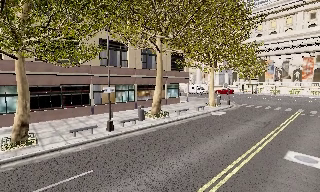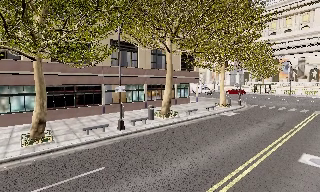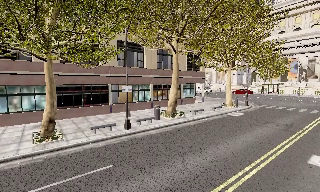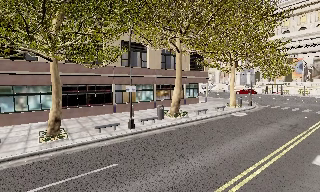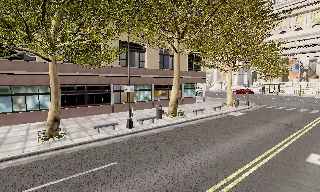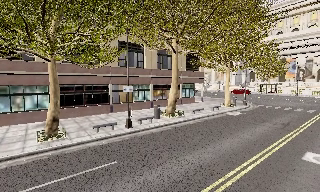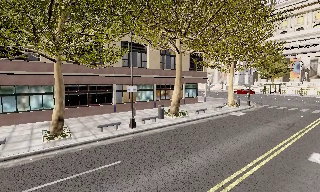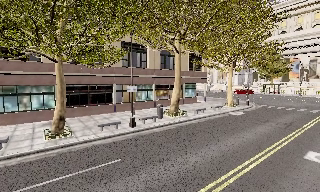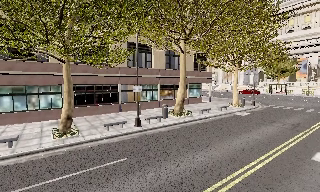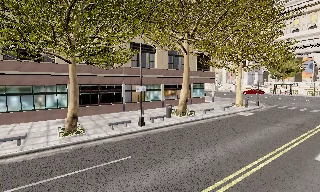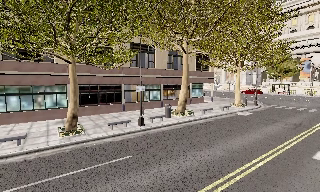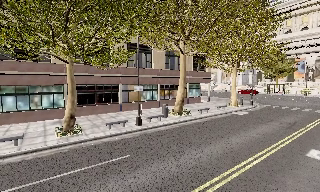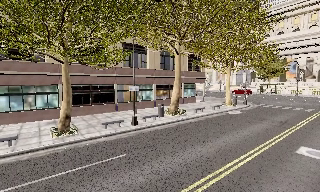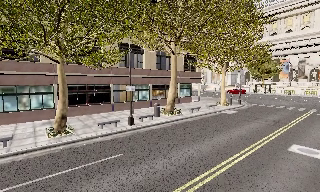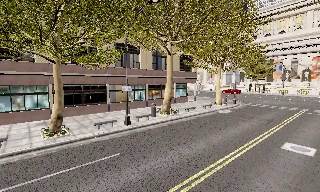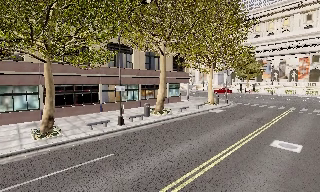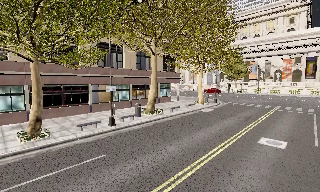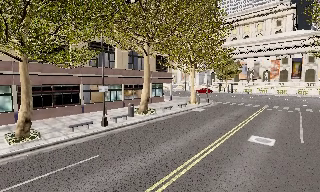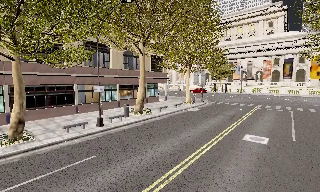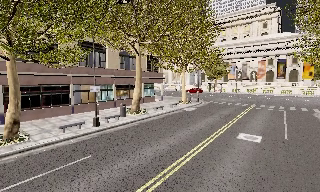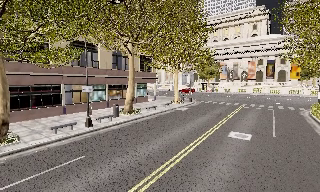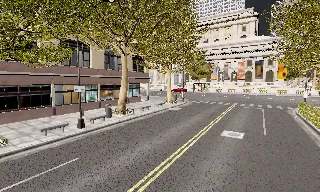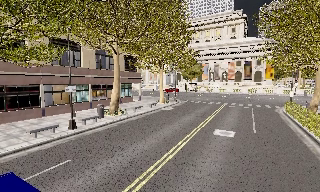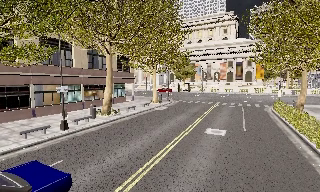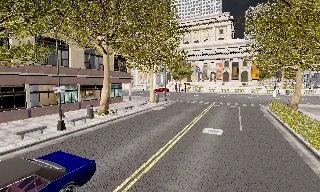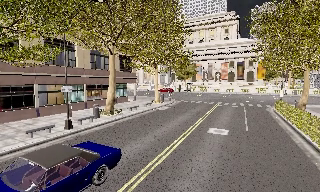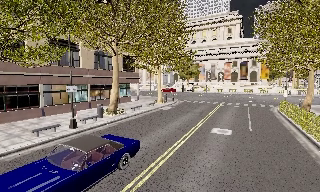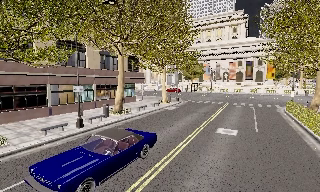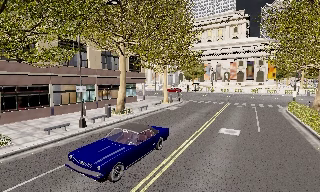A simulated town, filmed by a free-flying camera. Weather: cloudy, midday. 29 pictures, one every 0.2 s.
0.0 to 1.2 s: The camera shifts only a little, or ends up much as it began.
1.2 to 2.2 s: The camera travels backward, about 0.5 m, so what stands in front gets smaller.
2.2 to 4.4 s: The camera swings to its right by about 25 degrees, and the scene slides to the left. It travels backward and to its left, about 1 m, so what stands in front gets smaller.
4.4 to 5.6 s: The camera shifts only a little, or ends up much as it began.
The film runs backward here.
